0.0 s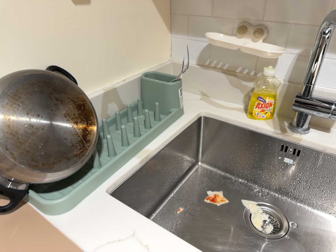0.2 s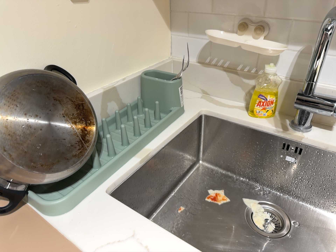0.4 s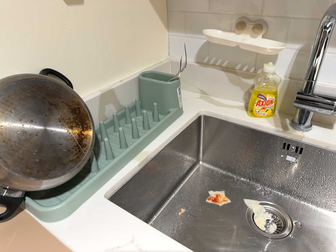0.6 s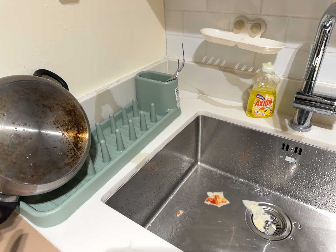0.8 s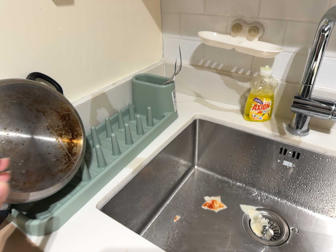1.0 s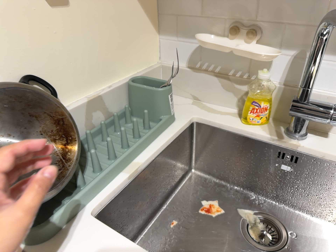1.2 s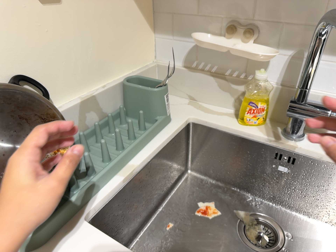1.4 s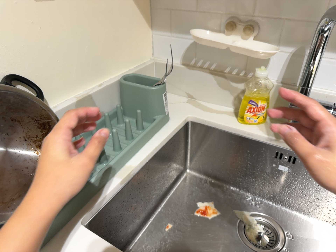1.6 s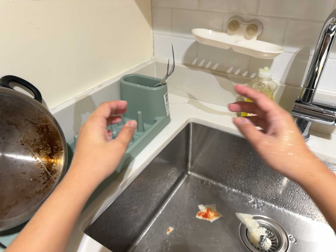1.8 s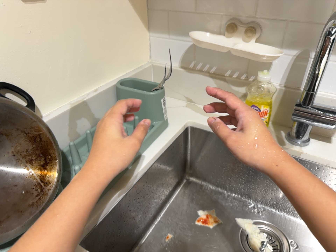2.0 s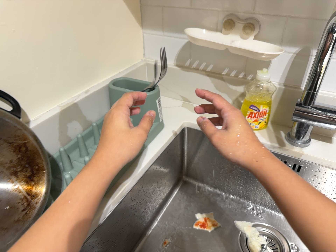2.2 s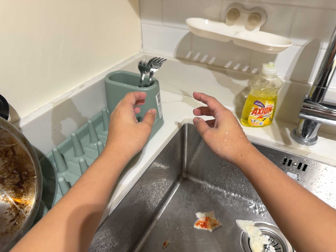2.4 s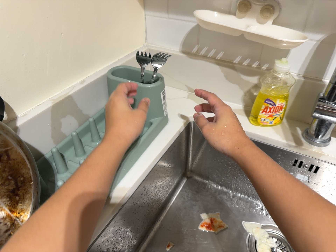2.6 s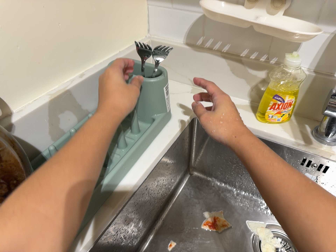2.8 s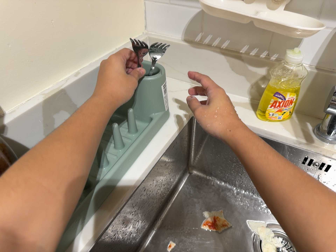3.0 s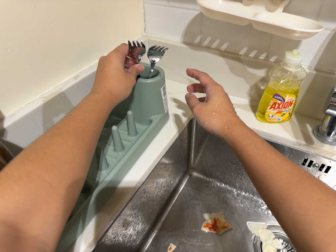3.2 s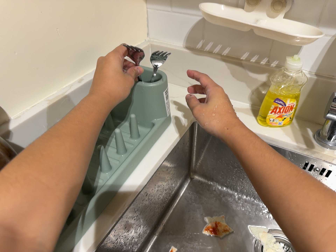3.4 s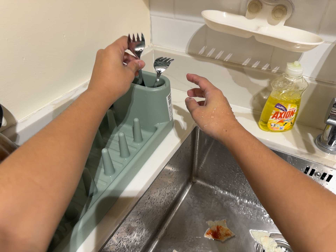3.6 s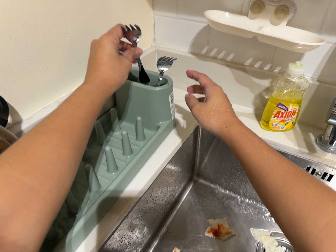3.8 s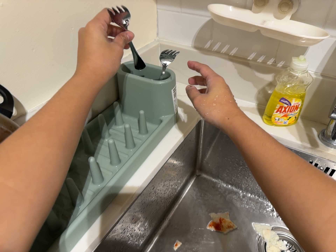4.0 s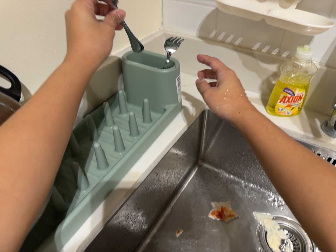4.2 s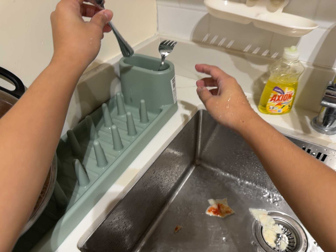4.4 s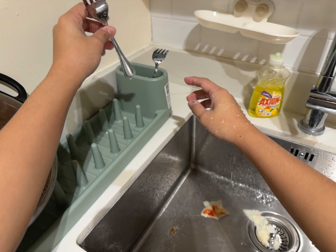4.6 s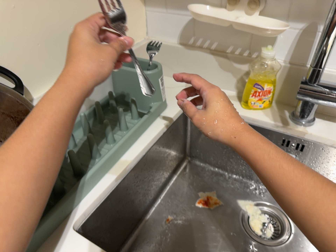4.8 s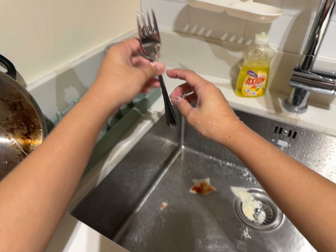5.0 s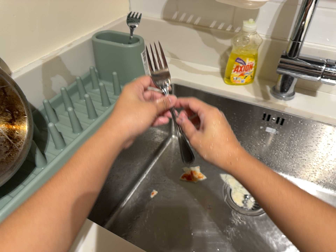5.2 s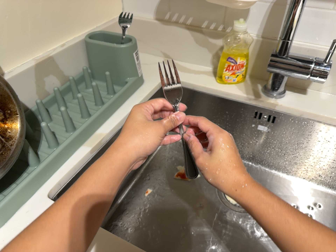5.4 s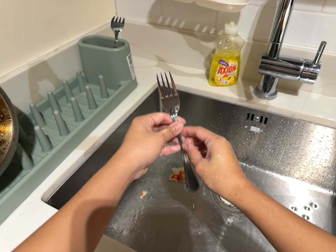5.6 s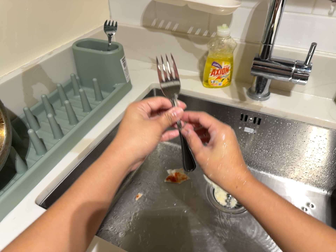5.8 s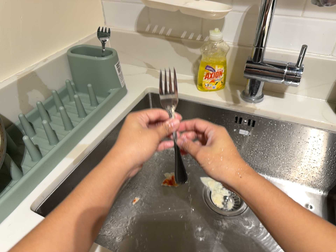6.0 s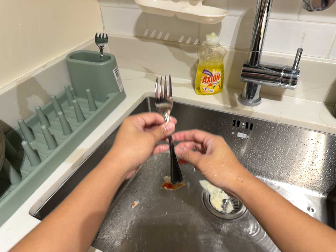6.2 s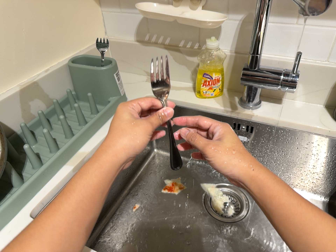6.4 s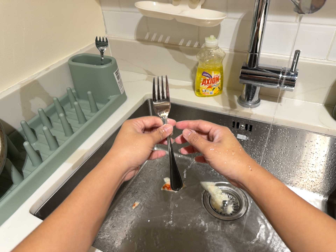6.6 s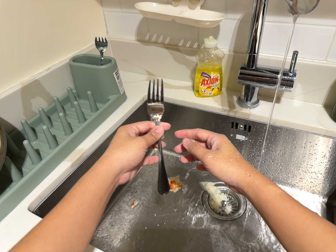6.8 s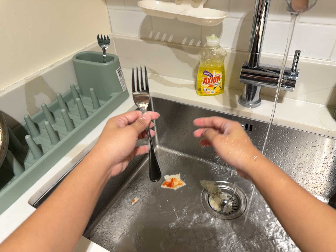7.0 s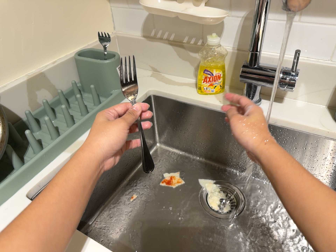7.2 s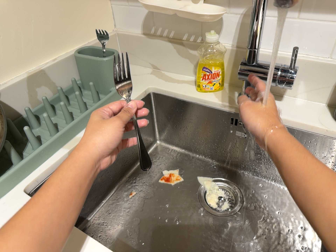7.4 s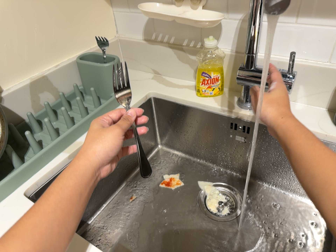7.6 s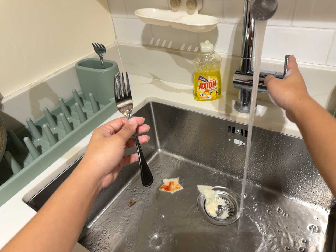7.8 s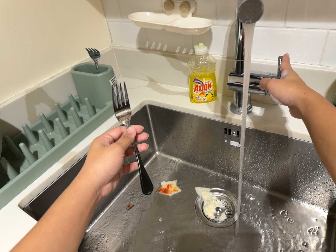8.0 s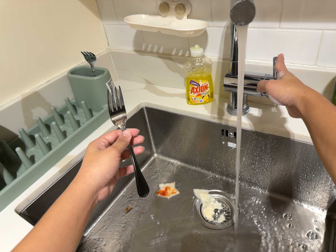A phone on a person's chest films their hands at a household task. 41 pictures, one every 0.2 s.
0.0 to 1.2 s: The camera travels forward, about 6 cm, so what stands in front looms larger.
1.2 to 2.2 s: The camera travels forward and toward the top of its view, about 10 cm, so what stands in front looms larger.
2.2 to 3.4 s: The camera shifts only a little, or ends up much as it began.
3.4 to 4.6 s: The camera travels backward and toward the bottom of its view, about 10 cm, so what stands in front gets smaller.
4.6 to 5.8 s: The camera travels to its right, about 6 cm, so close, fixed things drift to the left.
5.8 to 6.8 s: The camera shifts only a little, or ends up much as it began.
6.8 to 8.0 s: The camera travels to its right, about 9 cm.
The film runs backward here.
